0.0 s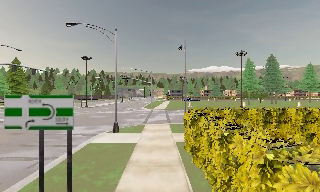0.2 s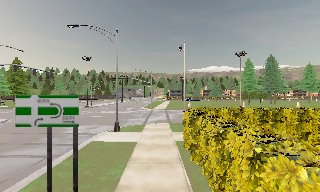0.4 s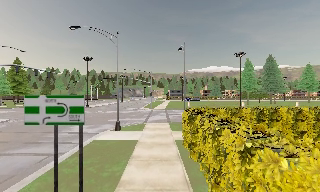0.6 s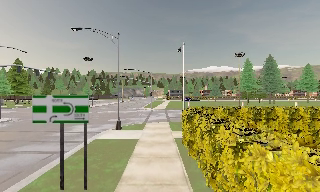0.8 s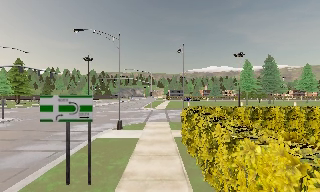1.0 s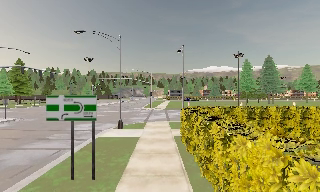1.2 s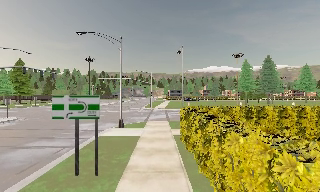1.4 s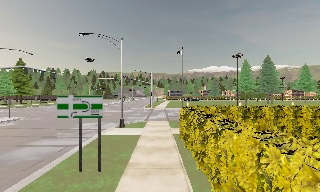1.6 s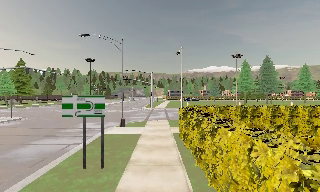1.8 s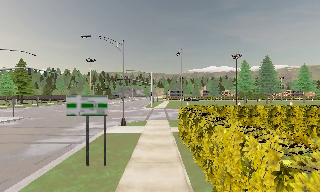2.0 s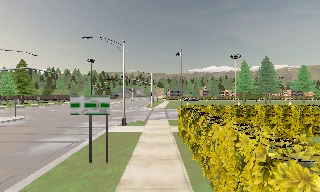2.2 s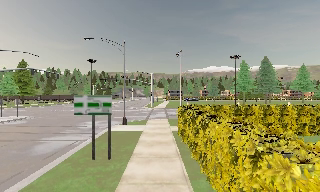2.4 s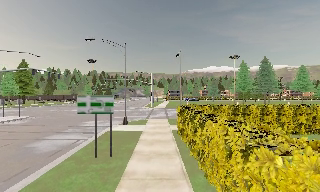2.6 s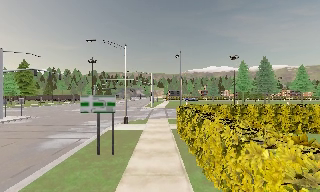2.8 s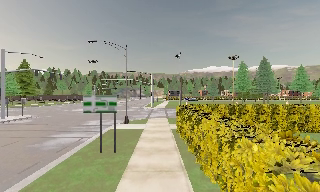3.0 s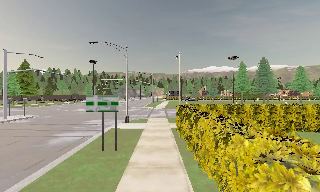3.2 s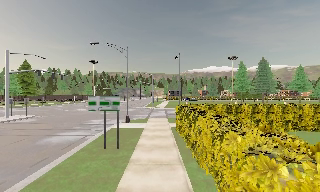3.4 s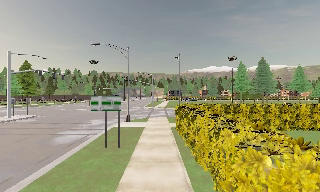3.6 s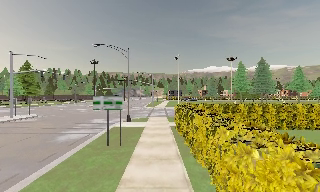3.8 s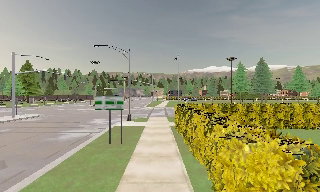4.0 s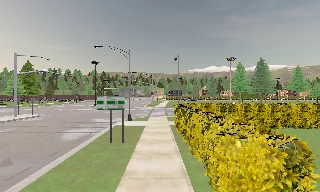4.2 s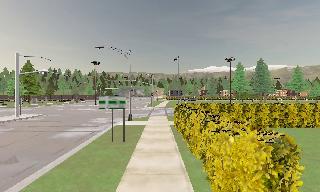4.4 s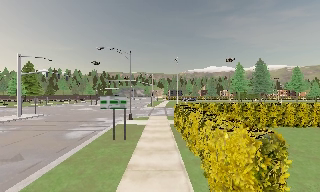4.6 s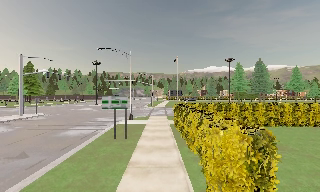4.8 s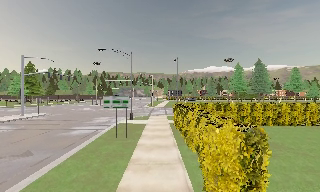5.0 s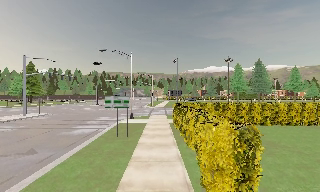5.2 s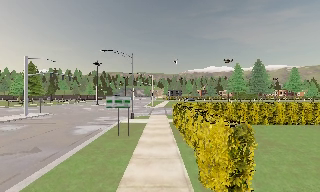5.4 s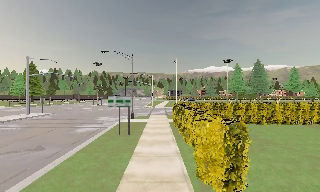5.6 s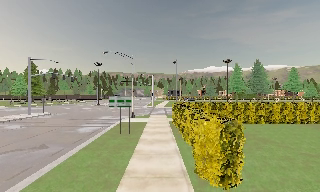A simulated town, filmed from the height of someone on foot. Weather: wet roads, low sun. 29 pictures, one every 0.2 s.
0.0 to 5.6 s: The camera travels backward, about 7 m, so what stands in front gets smaller.
The film runs backward here.
